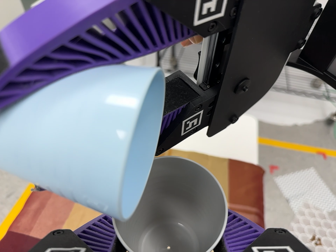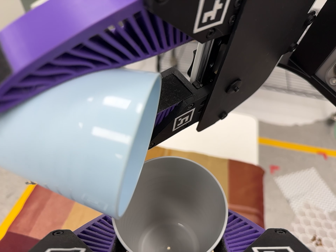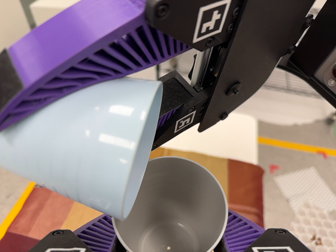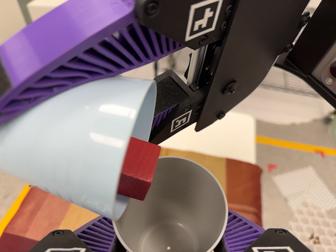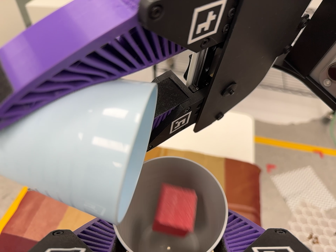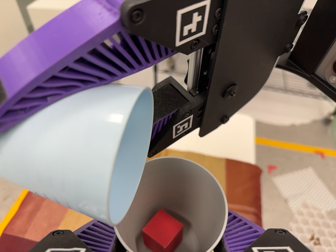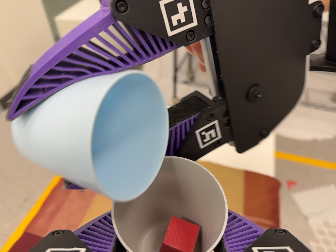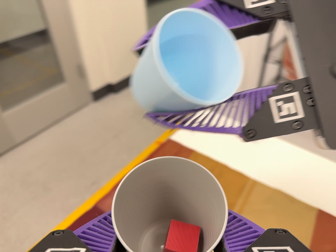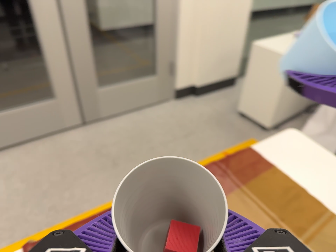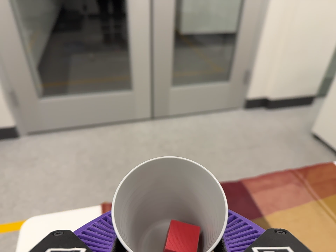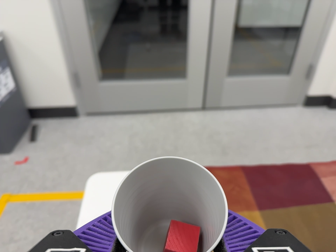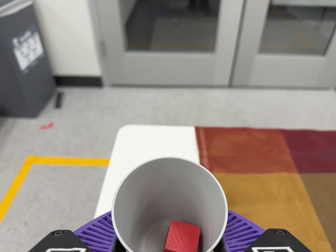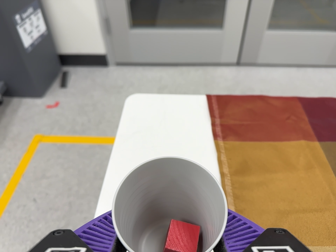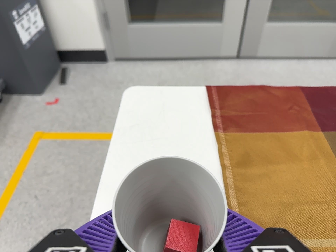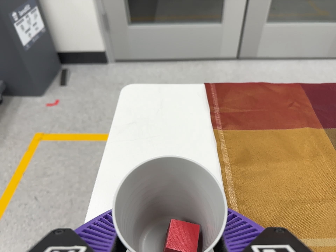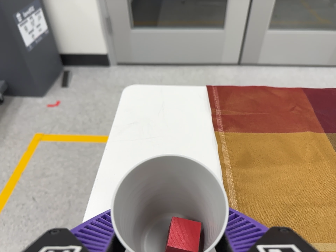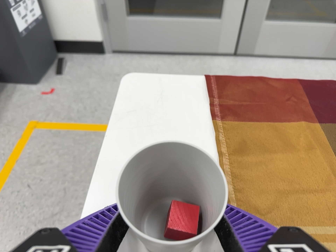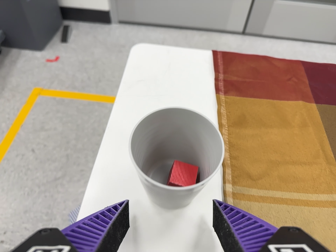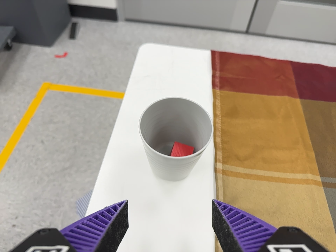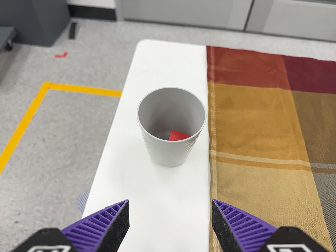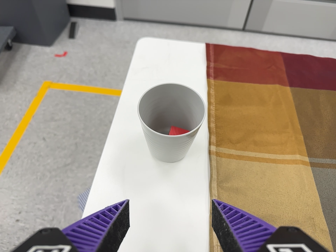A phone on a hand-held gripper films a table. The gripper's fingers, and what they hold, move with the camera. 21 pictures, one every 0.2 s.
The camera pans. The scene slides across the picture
to the right.
The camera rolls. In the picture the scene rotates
clockwise.
0.0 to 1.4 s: The camera swings to its left by about 20 degrees, and the scene slides to the right. It rolls about its line of sight by about 15 degrees, and the scene rotates clockwise.
1.4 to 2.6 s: The camera pans to its left by about 45 degrees. It travels toward the bottom of its view and to its left, about 22 cm, so close, fixed things drift upward. It rolls about its line of sight by about 35 degrees, and the scene rotates clockwise.
2.6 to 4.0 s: The camera travels backward and toward the bottom of its view, about 12 cm, so what stands in front gets smaller.
The film runs forward here.
